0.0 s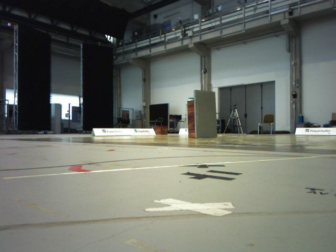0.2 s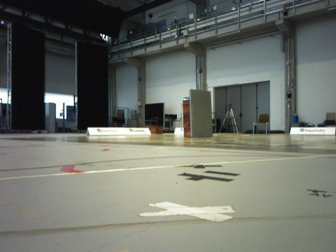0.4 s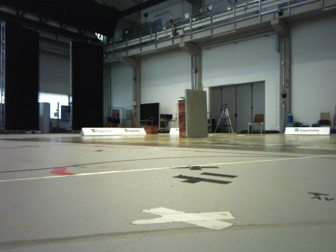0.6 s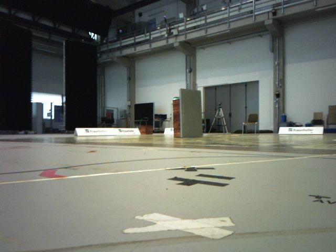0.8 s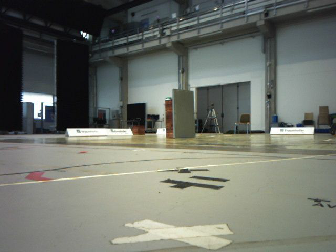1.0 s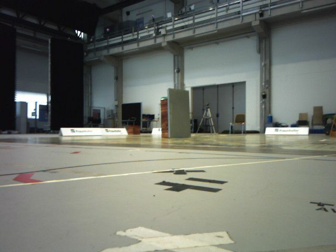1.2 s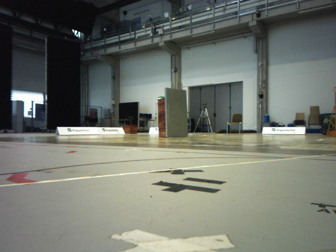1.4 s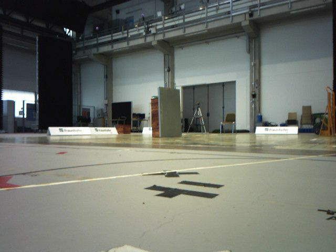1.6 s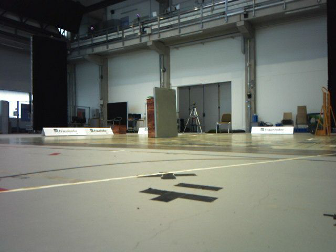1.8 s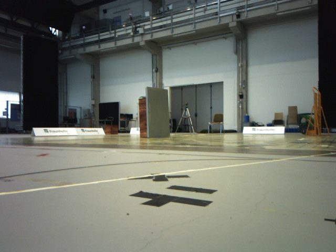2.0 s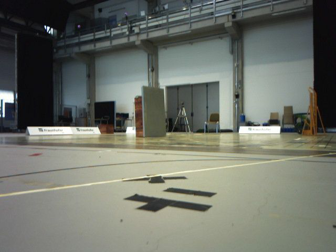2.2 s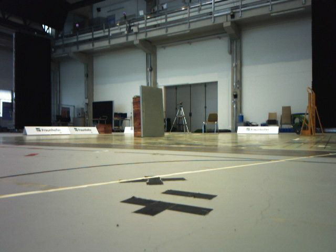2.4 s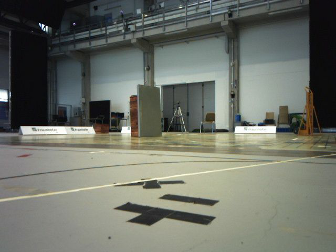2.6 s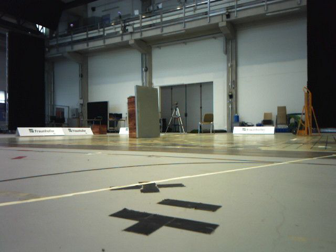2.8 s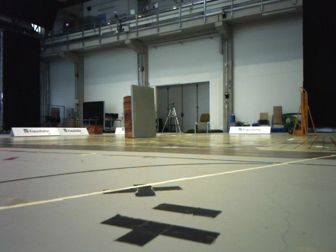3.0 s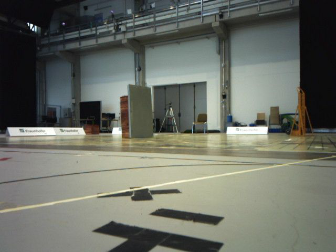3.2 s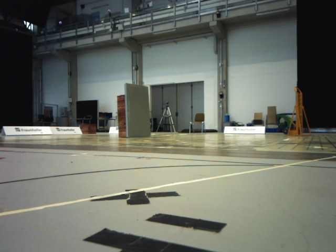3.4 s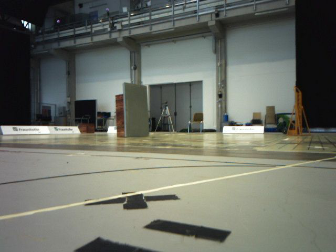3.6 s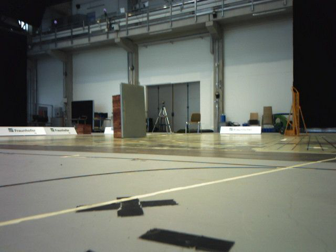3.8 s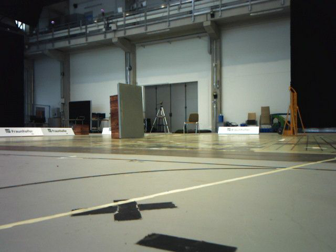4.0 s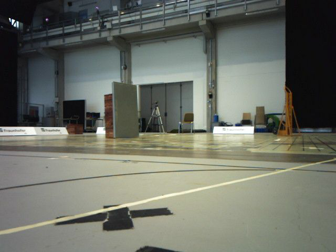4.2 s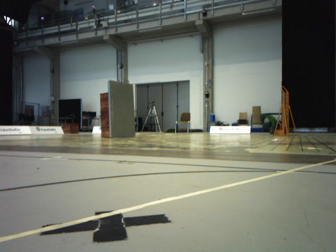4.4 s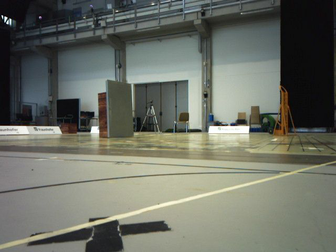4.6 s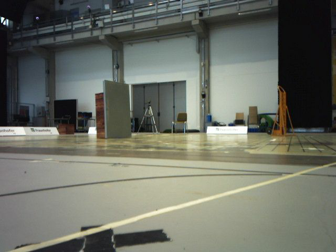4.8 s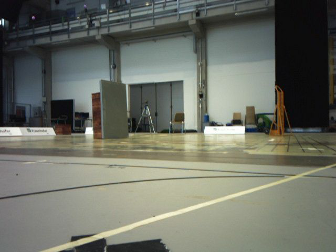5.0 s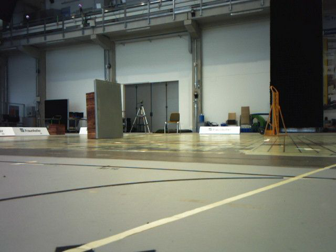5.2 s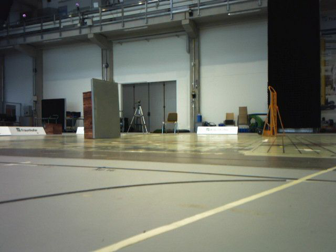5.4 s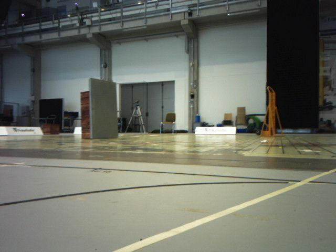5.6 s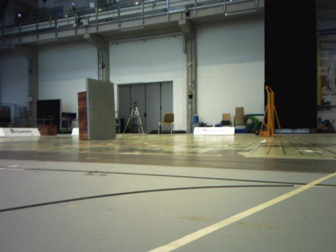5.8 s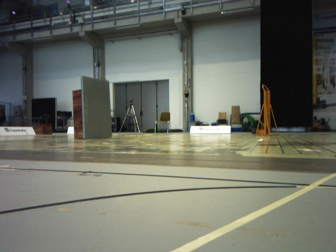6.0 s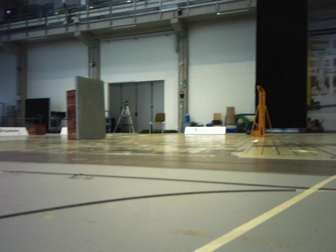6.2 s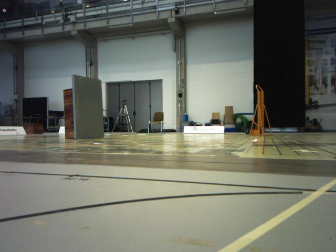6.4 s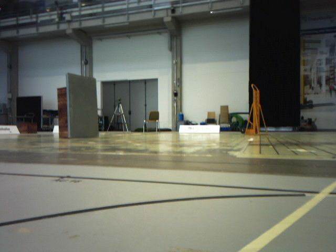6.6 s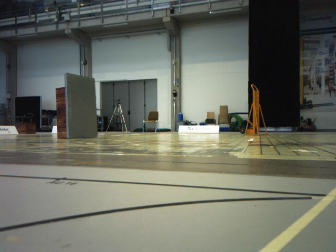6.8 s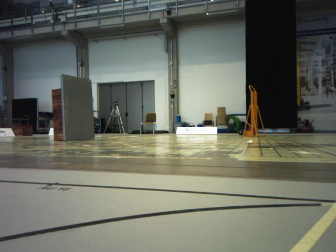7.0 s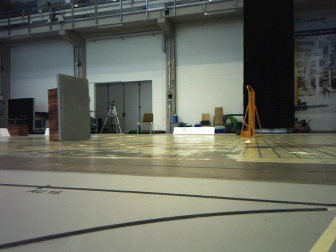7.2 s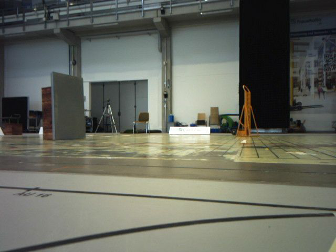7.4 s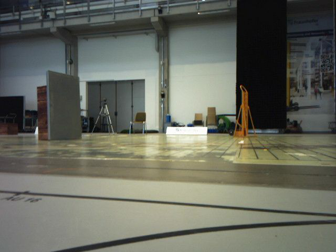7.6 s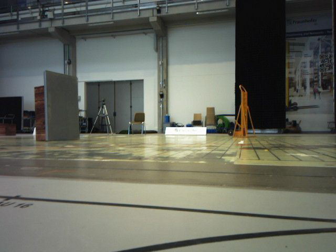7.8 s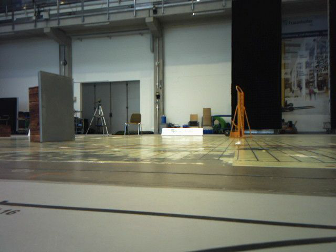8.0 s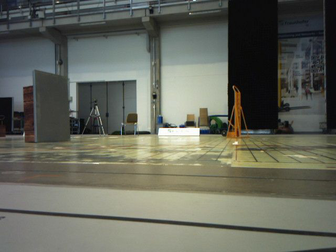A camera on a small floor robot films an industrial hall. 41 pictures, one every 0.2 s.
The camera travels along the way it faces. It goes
forward.
0.0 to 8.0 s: The scene slides to the left, as the camera pans about 25 degrees to its right. It travels forward, about 1.6 m, so what stands in front looms larger.
The film runs forward here.
